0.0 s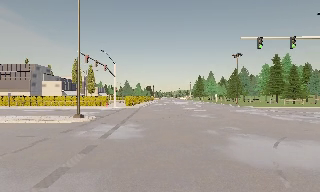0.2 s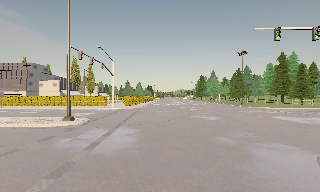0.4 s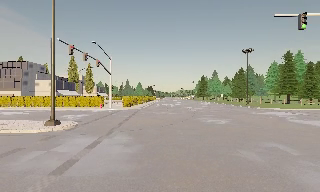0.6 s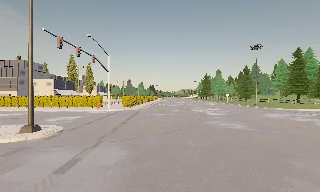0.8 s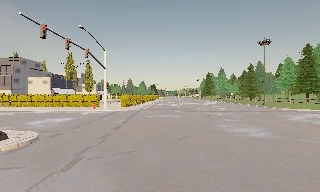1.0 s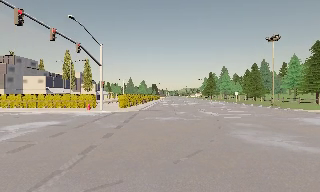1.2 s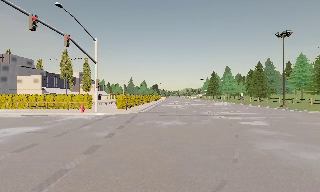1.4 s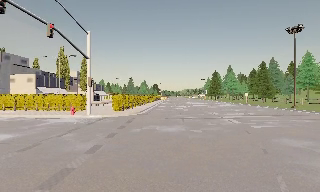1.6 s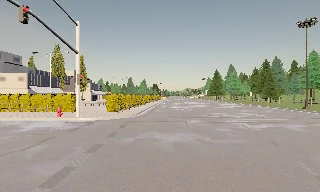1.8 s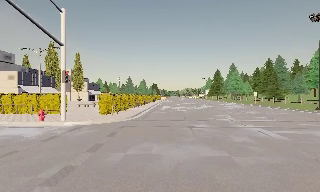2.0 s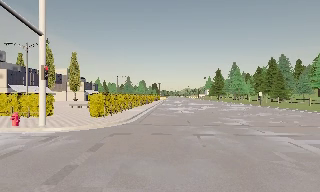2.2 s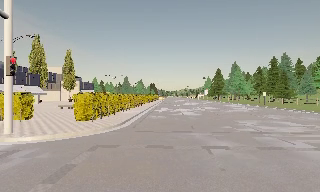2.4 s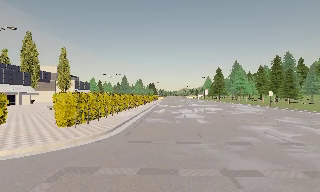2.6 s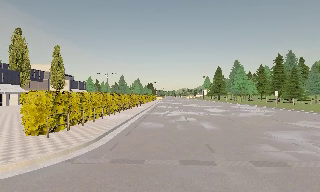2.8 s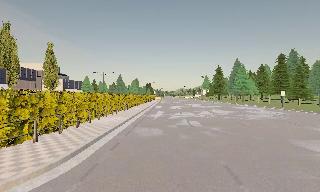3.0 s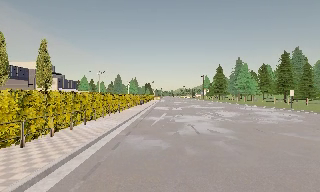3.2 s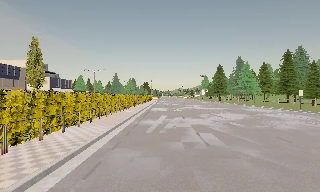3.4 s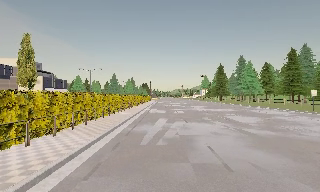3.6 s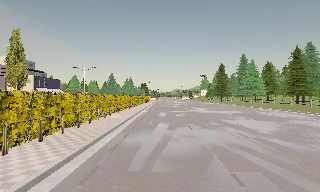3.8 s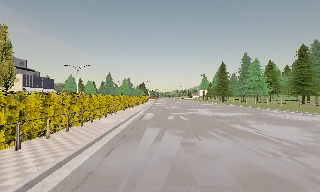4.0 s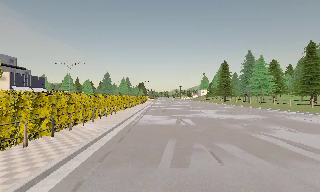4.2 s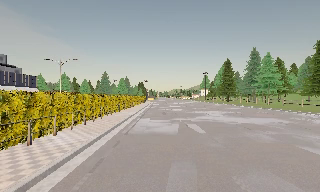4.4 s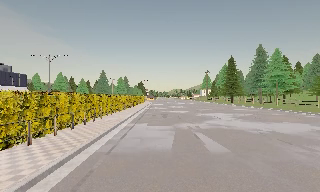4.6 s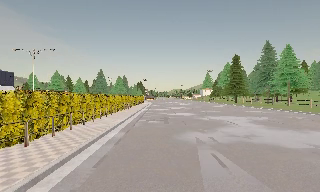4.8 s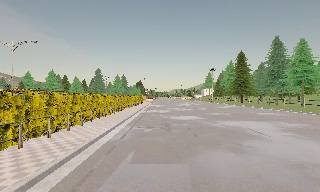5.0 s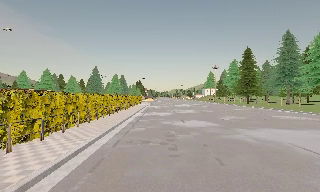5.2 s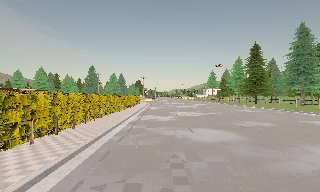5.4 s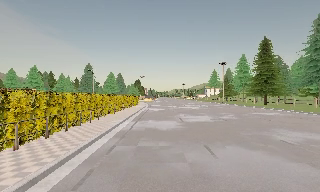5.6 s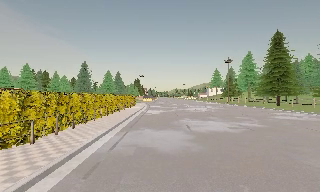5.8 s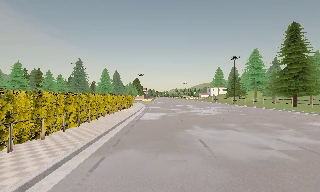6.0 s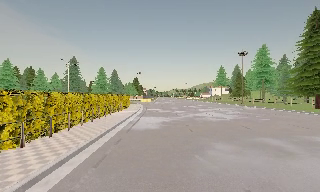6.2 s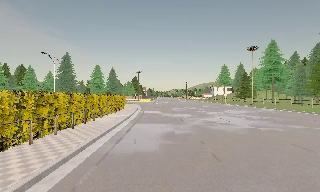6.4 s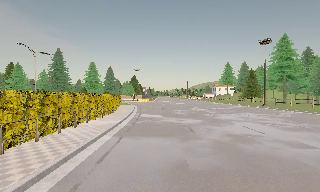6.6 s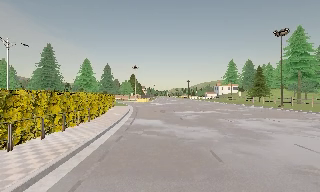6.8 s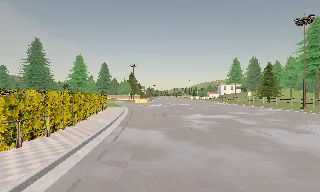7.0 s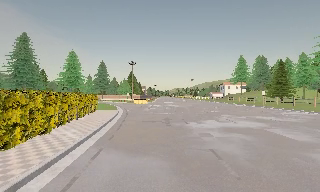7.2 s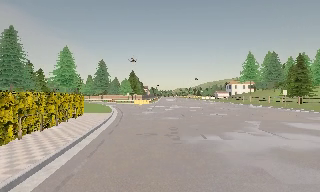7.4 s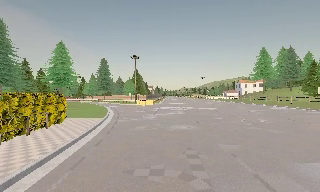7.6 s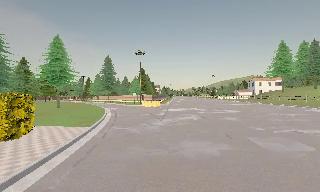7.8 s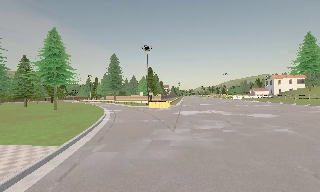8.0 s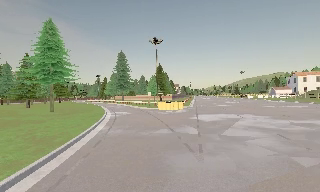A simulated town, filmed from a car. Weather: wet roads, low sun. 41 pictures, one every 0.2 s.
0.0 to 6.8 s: The camera travels forward, about 90 m, so what stands in front looms larger. It gains speed.
6.8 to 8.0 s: The camera swings to its left by about 10 degrees, and the scene slides to the right. It travels forward, about 25 m, so what stands in front looms larger.
The film runs forward here.
